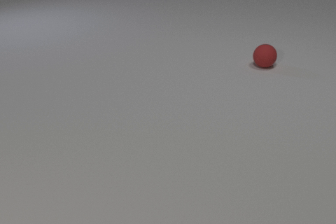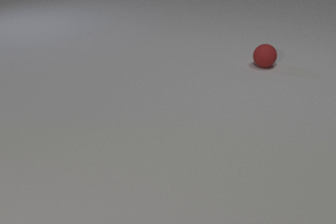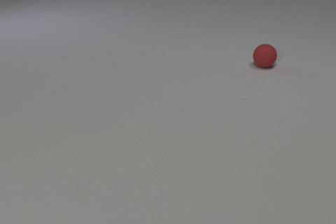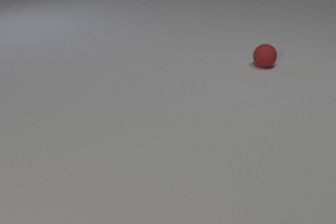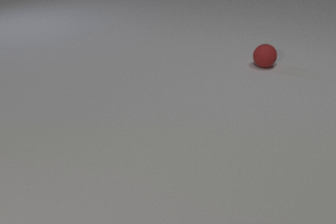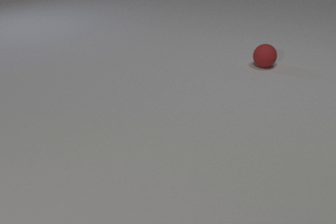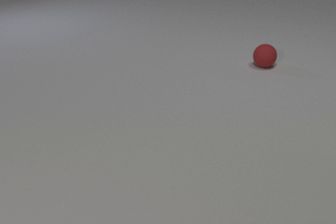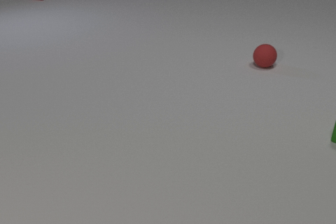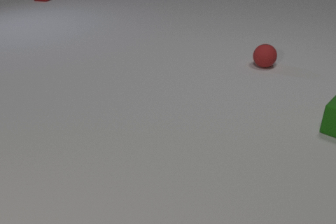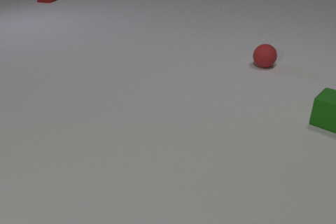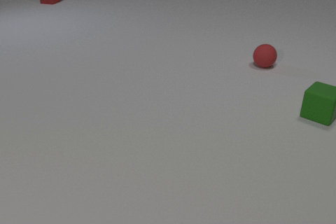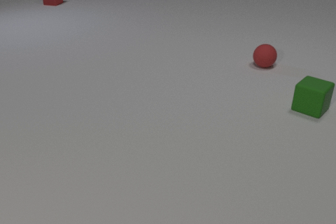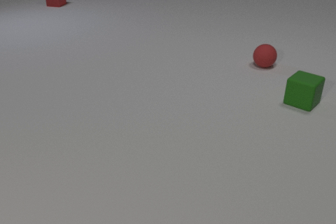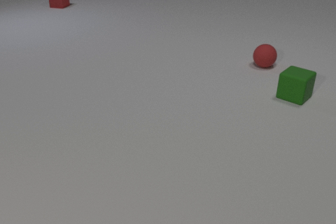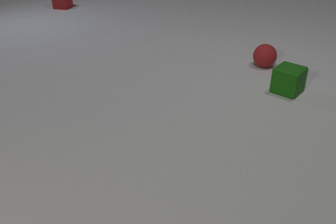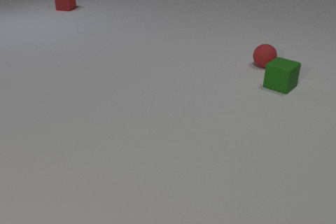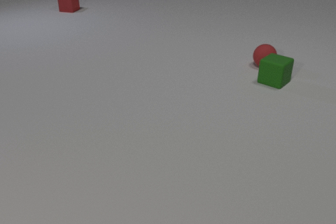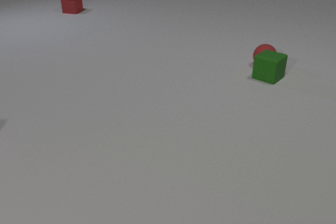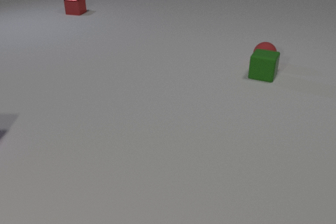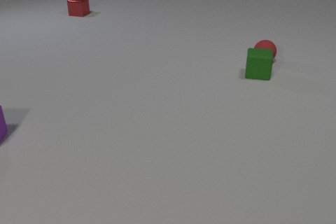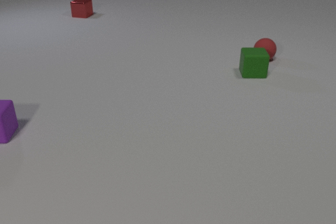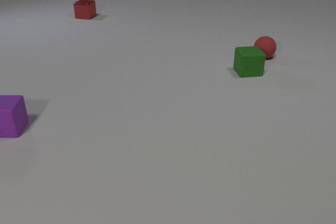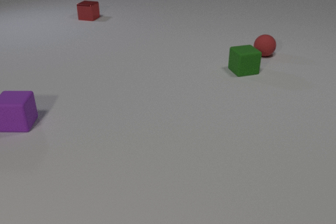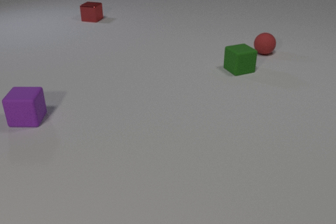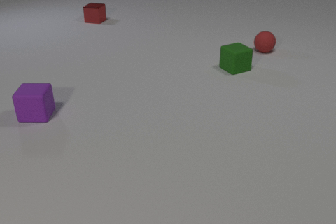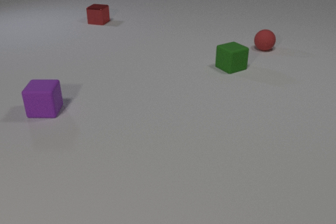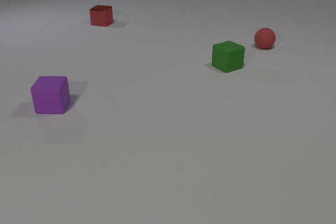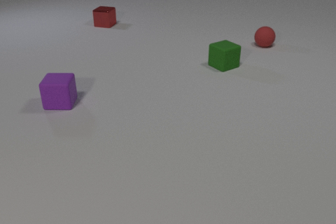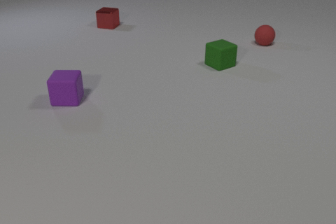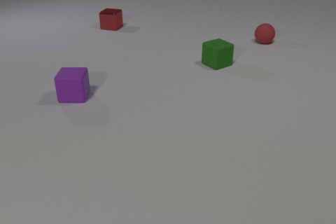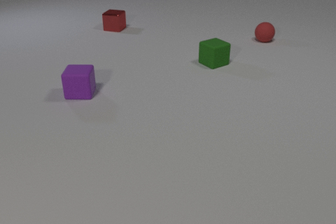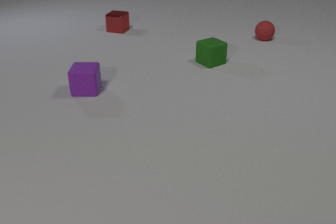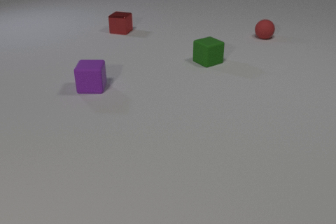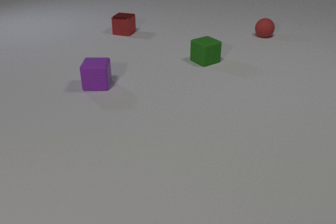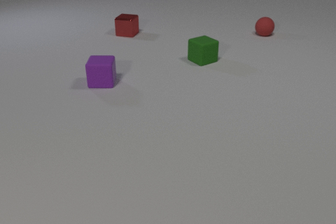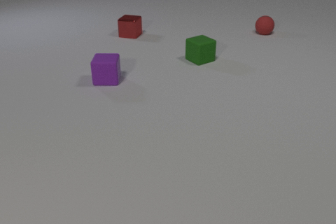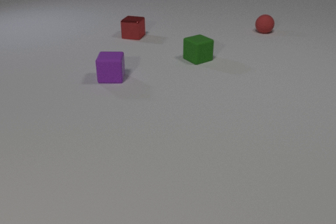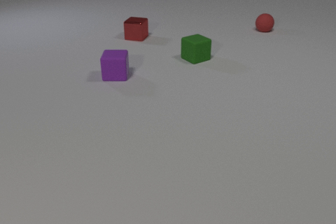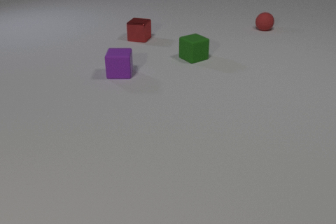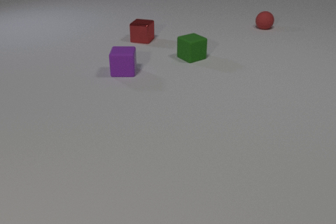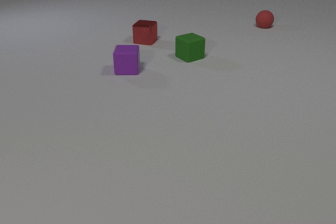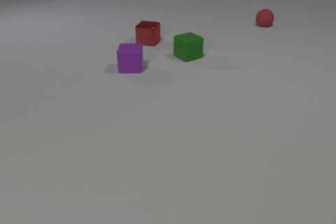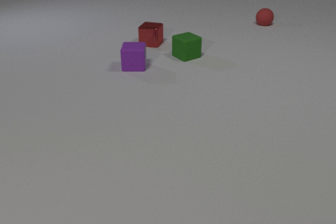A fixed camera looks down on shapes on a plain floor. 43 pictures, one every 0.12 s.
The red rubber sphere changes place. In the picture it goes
away from the camera.
The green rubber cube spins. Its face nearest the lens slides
to the right.
0.00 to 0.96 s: The green rubber cube comes in at the right edge, slides away from the camera and to the left. The red metal cube comes in at the top edge, slides toward the camera and to the right.
0.96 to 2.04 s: The green rubber cube slides away from the camera and to the left. The red metal cube slides toward the camera and to the right. The green rubber cube and the red rubber sphere collide.
2.04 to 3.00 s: The green rubber cube slides to the left and away from the camera, spins so that its near face slides to the right, counterclockwise seen from above. The red rubber sphere rolls away from the camera. The red metal cube slides toward the camera and to the right. The purple rubber cube comes in at the left edge, slides to the right and away from the camera.
3.00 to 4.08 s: The green rubber cube slides to the left and away from the camera. The red rubber sphere rolls away from the camera. The red metal cube slides toward the camera and to the right. The purple rubber cube slides to the right and away from the camera.
4.08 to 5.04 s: The green rubber cube slides to the left and away from the camera. The red rubber sphere rolls away from the camera. The red metal cube slides toward the camera and to the right. The purple rubber cube slides away from the camera and to the right.
What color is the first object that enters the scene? red.
What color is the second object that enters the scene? green.
What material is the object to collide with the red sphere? rubber.
